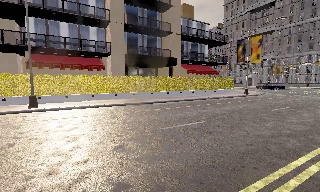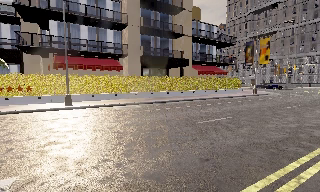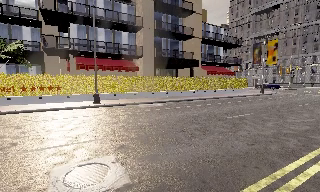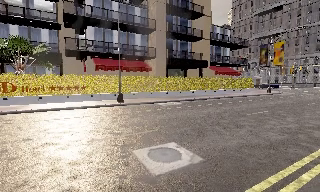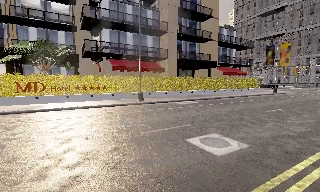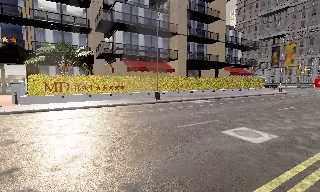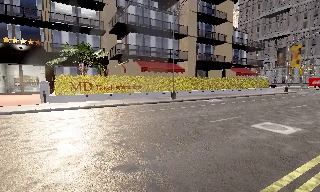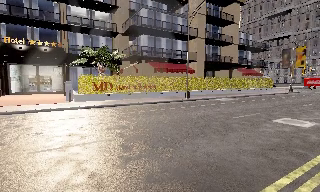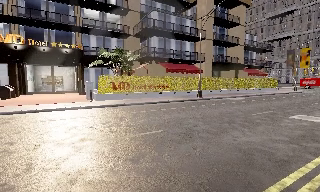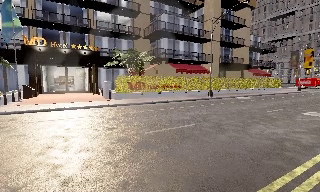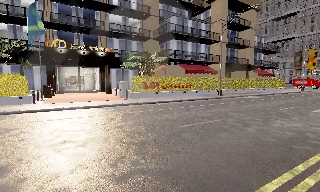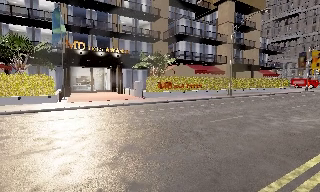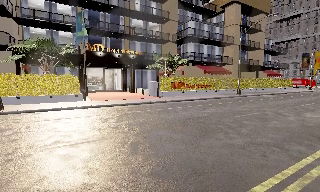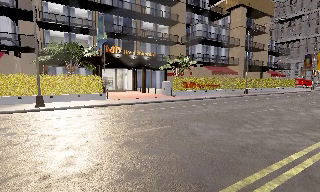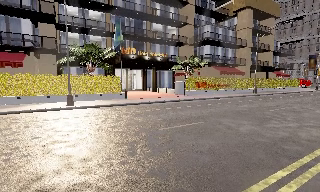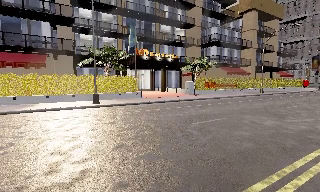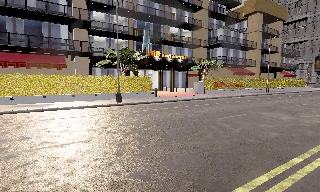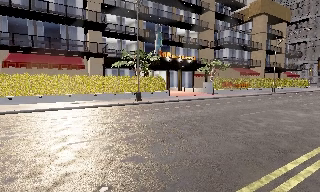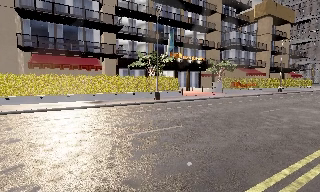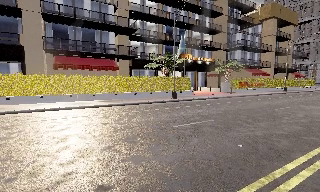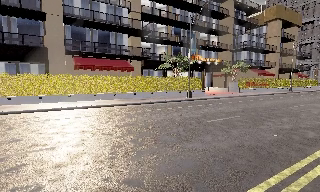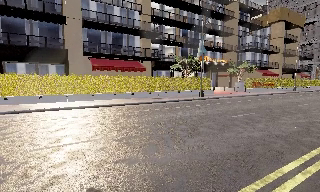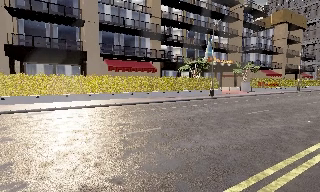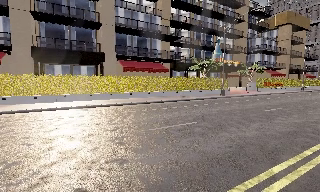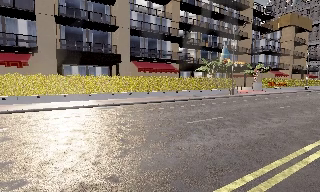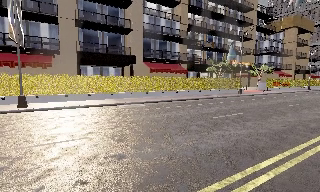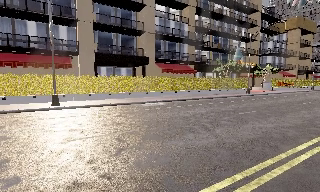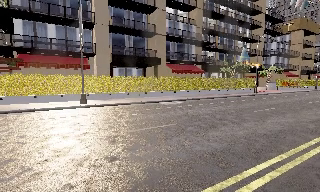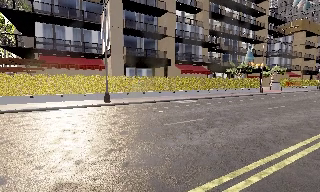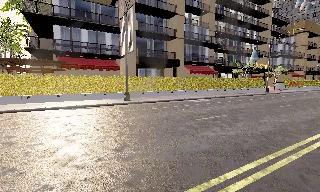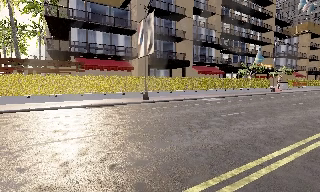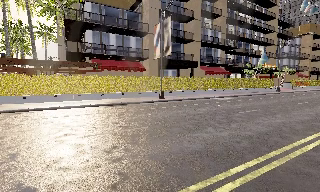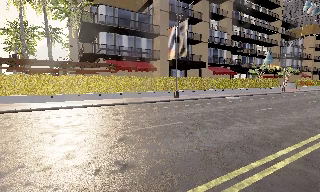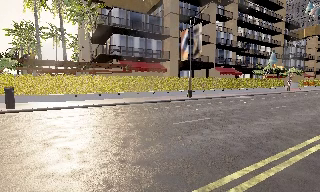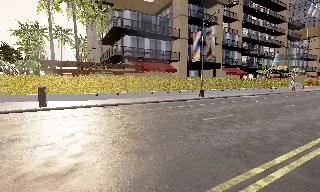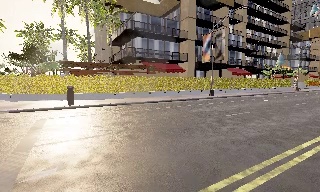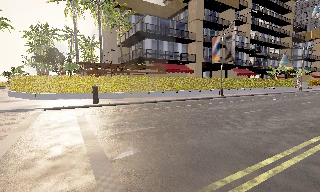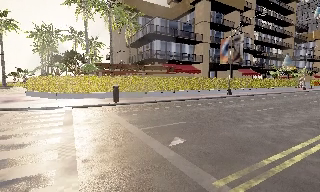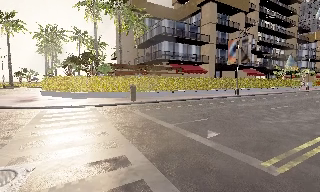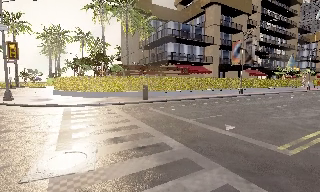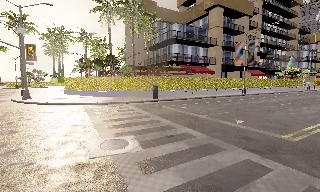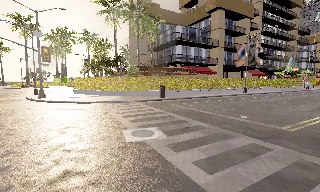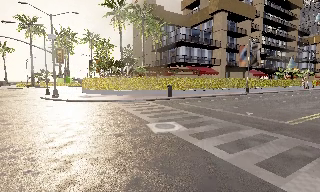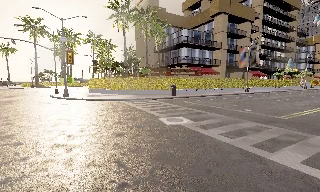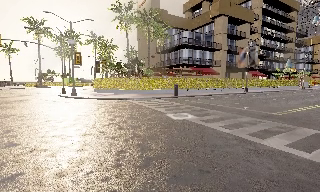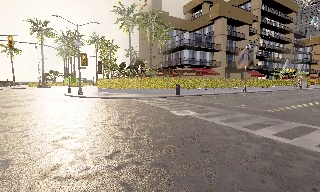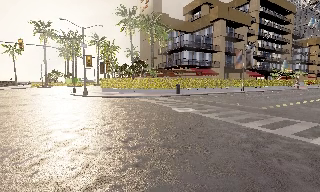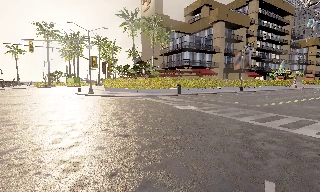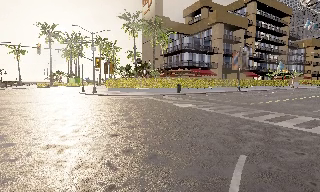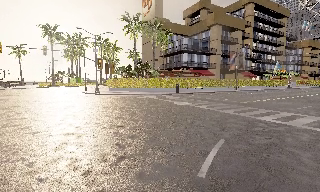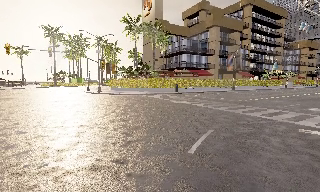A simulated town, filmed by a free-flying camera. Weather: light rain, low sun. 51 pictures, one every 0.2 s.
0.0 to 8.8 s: The camera travels to its left and backward, about 65 m, so close, fixed things drift to the right.
8.8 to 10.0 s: The camera travels backward, about 6 m, so what stands in front gets smaller.
The film runs backward here.
